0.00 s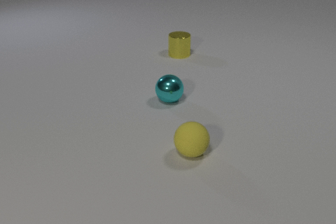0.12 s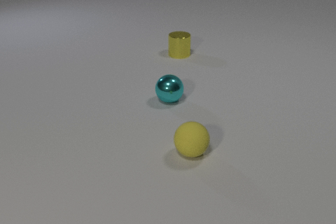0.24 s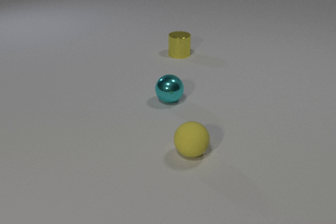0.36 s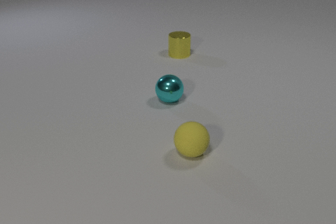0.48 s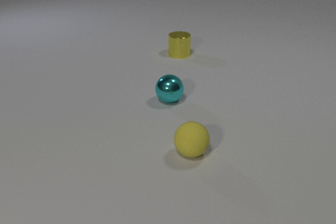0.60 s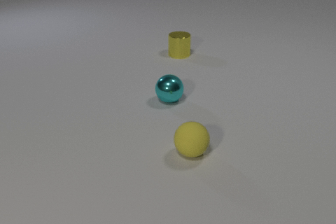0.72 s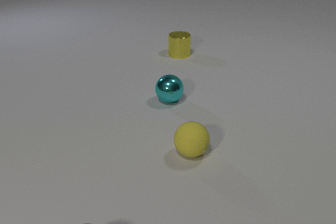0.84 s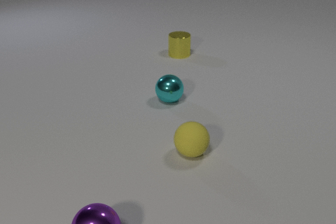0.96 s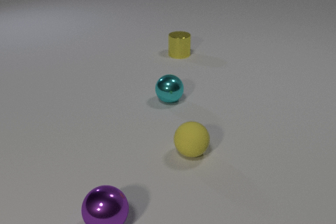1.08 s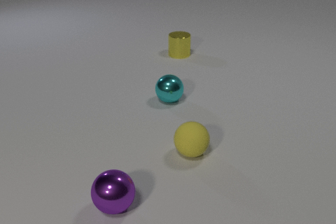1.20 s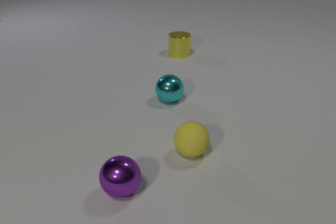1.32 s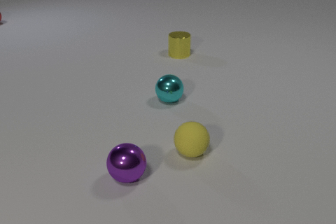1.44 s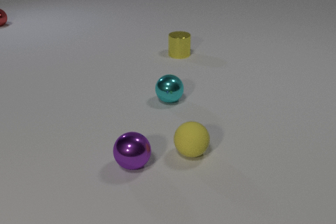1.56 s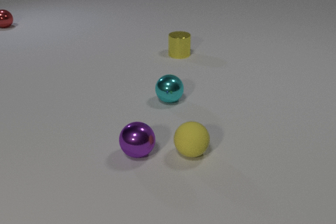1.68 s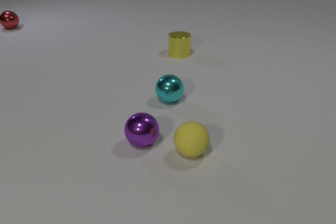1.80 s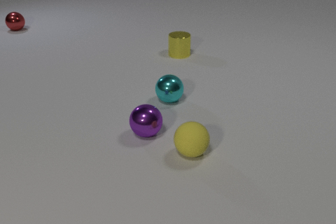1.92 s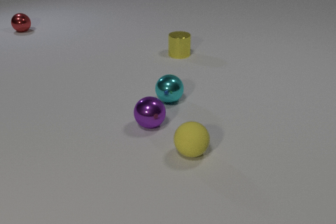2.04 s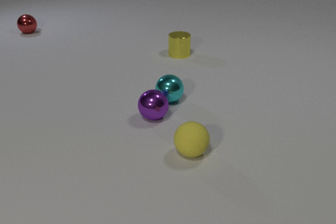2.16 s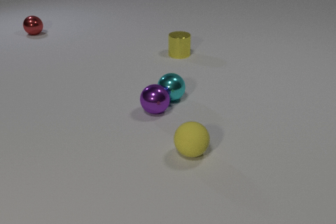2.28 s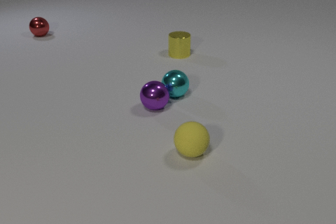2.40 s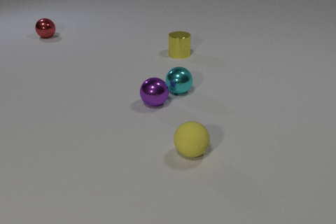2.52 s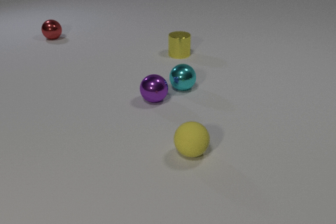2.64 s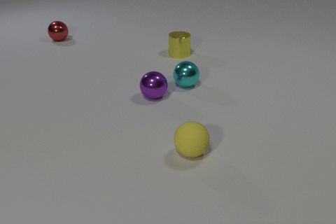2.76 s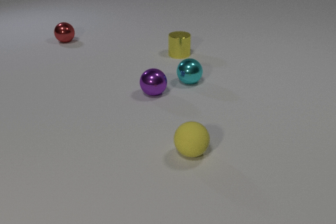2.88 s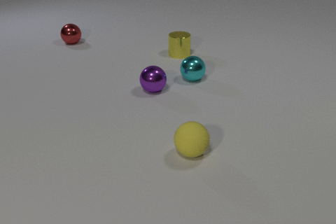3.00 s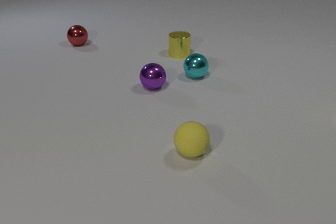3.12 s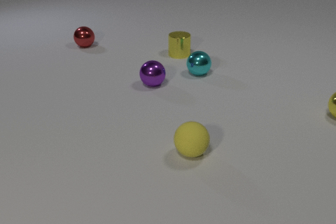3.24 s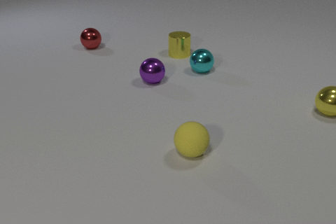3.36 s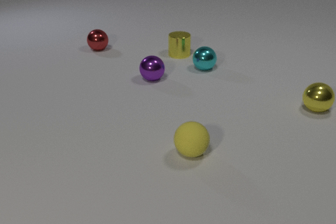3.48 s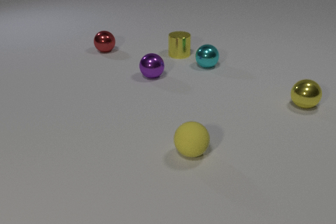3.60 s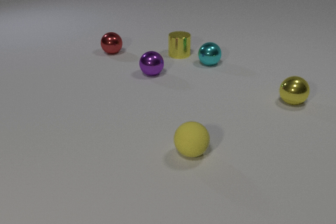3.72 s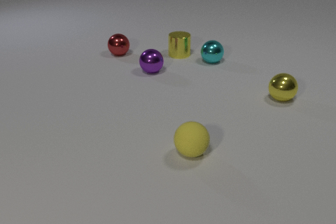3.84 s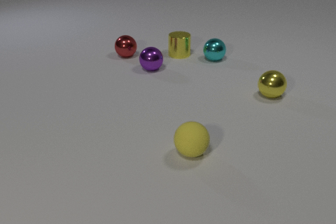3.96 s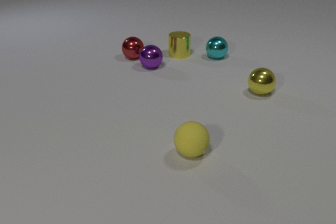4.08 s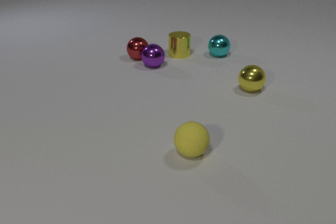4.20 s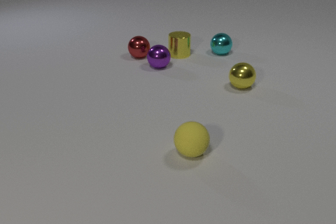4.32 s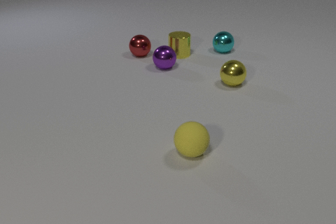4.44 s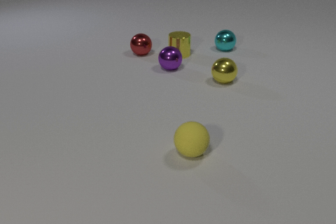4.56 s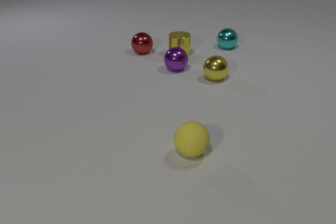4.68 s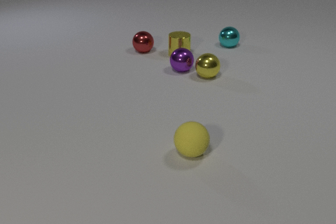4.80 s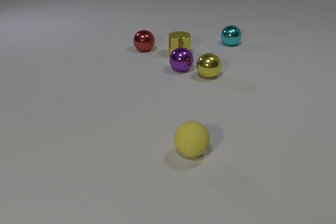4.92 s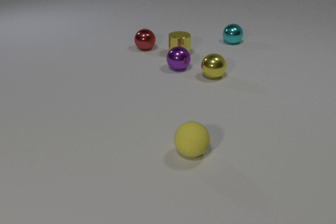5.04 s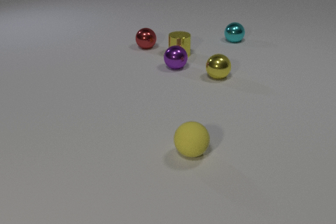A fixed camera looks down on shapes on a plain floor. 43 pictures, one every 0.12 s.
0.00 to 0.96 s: The purple metal sphere comes in at the bottom edge, rolls away from the camera.
0.96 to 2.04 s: The purple metal sphere rolls away from the camera. The red metal sphere comes in at the left edge, rolls toward the camera and to the right.
2.04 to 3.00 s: The purple metal sphere rolls away from the camera. The cyan metal sphere rolls away from the camera and to the right. The red metal sphere rolls toward the camera and to the right. The purple metal sphere and the cyan metal sphere collide.
3.00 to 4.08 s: The purple metal sphere rolls away from the camera. The cyan metal sphere rolls away from the camera. The red metal sphere rolls to the right and toward the camera. The yellow metal sphere comes in at the right edge, rolls to the left. The purple metal sphere and the red metal sphere collide.
4.08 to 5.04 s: The purple metal sphere rolls to the right. The cyan metal sphere rolls away from the camera. The red metal sphere rolls away from the camera. The yellow metal sphere rolls to the left and away from the camera. The purple metal sphere and the yellow metal sphere collide.
What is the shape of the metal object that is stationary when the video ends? cylinder.
How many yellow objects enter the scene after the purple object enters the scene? 1.
What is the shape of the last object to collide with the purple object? sphere.
